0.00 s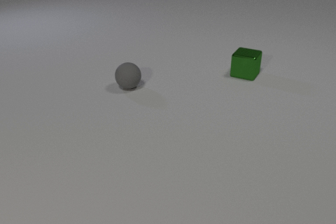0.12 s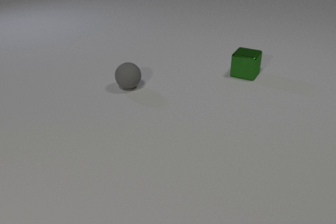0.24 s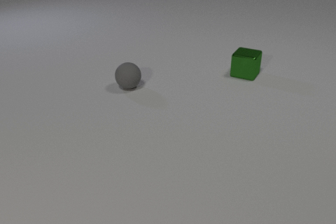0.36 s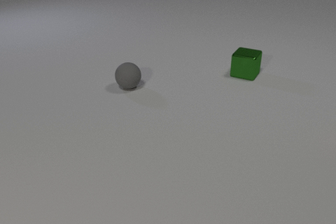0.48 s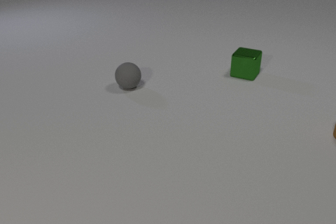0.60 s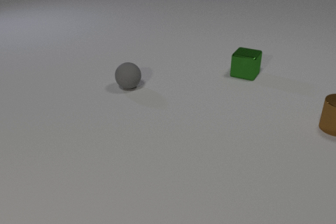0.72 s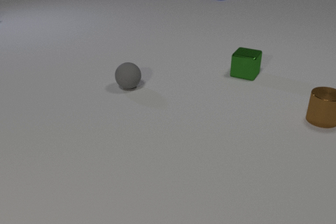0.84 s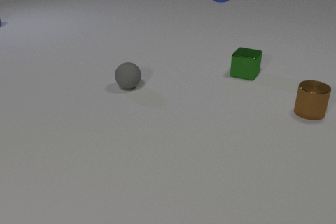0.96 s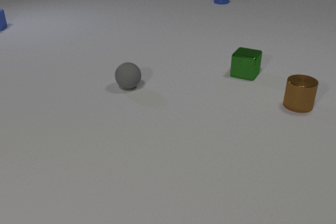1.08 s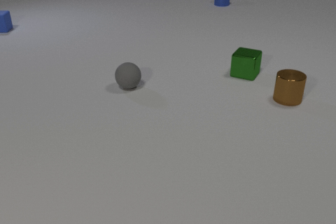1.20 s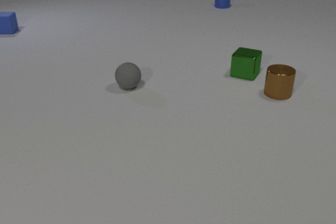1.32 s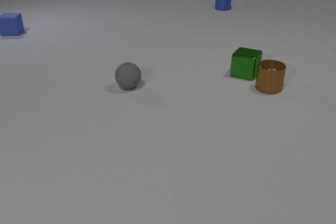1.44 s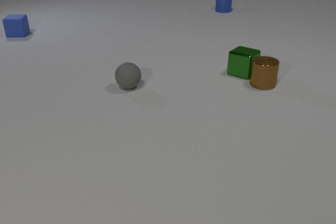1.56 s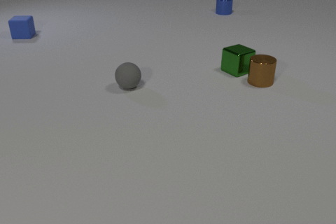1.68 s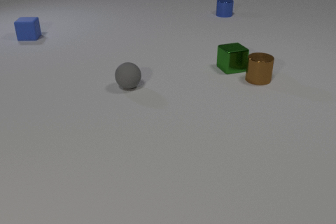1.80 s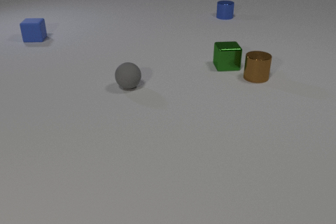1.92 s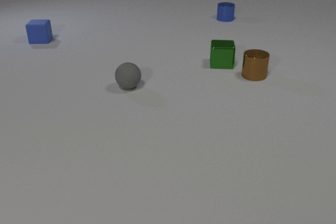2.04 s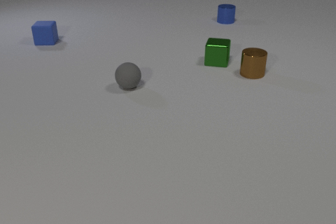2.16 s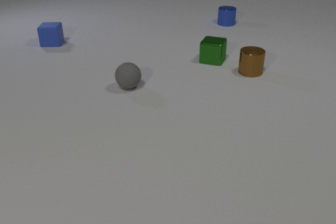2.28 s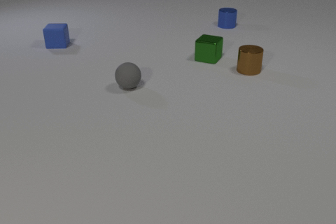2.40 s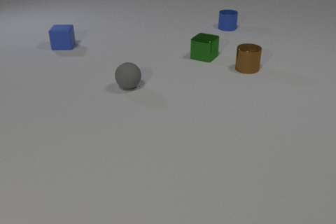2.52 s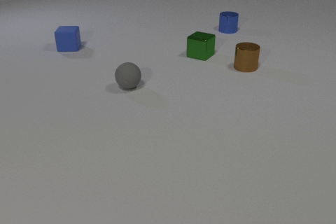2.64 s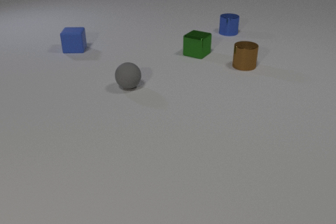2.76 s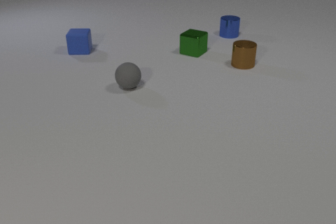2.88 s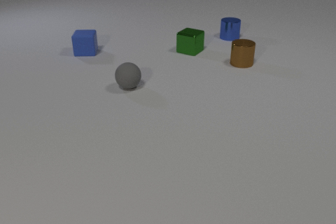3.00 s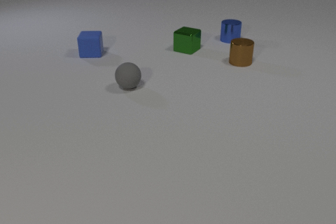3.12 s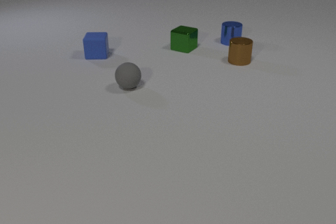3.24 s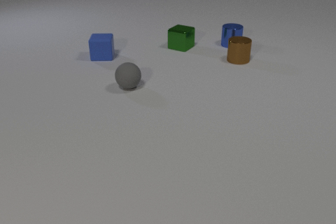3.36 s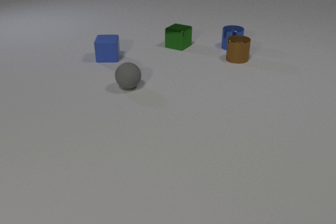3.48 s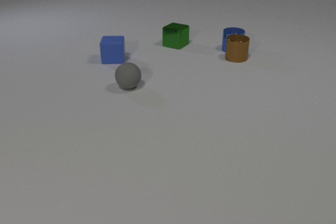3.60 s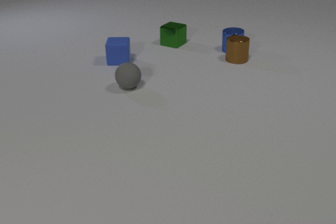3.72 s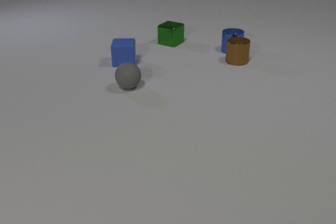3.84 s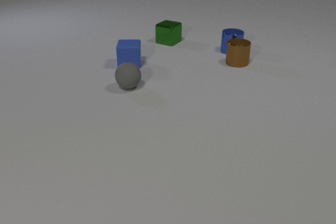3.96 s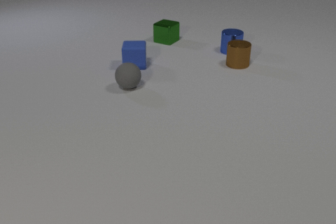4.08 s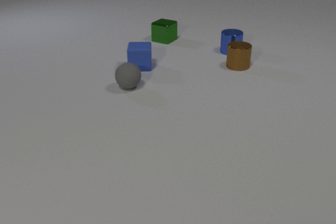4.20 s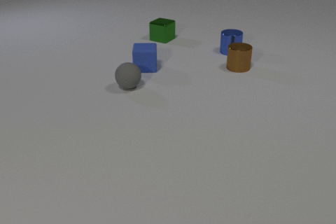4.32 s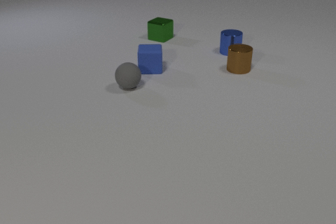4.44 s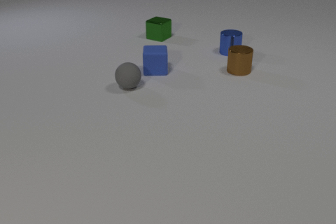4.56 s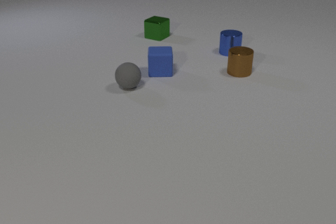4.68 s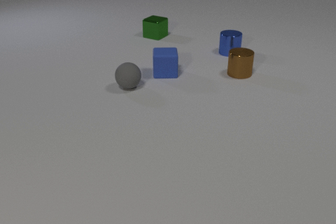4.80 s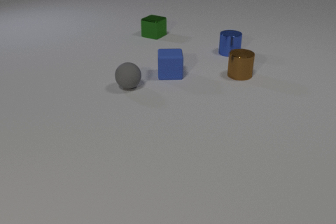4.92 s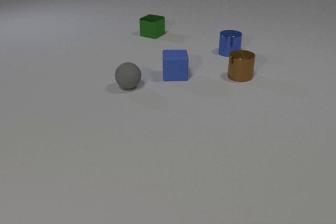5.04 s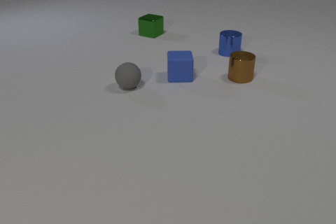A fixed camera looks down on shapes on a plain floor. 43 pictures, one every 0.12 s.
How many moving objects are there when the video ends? 4.
How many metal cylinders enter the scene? 2.
Are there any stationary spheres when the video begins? yes.
0.00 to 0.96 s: The brown metal cylinder comes in at the right edge, slides to the left and away from the camera. The blue metal cylinder comes in at the top edge, slides toward the camera. The blue rubber cube comes in at the left edge, slides toward the camera and to the right.
0.96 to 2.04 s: The brown metal cylinder slides away from the camera and to the left. The green metal cube slides to the left and away from the camera, spins clockwise seen from above by about 75 degrees, its near face sliding to the left. The blue metal cylinder slides toward the camera. The blue rubber cube slides toward the camera and to the right. The brown metal cylinder and the green metal cube collide.
2.04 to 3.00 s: The brown metal cylinder slides away from the camera and to the left. The green metal cube slides away from the camera and to the left. The blue metal cylinder slides toward the camera. The blue rubber cube slides toward the camera and to the right.
3.00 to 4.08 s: The brown metal cylinder slides toward the camera. The green metal cube slides away from the camera and to the left. The blue metal cylinder slides toward the camera. The blue rubber cube slides to the right and toward the camera. The brown metal cylinder and the blue metal cylinder collide.
4.08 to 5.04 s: The brown metal cylinder slides toward the camera. The green metal cube slides away from the camera and to the left. The blue rubber cube slides to the right and toward the camera.
